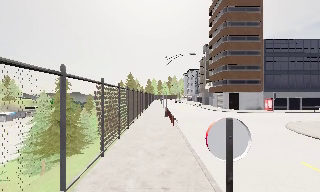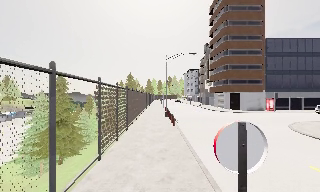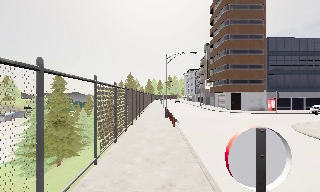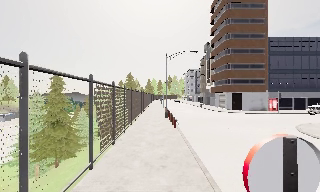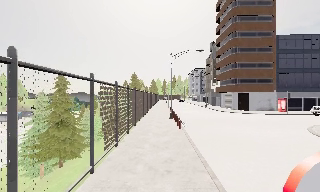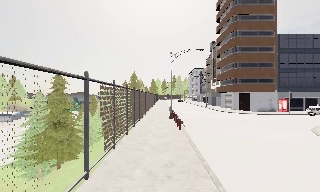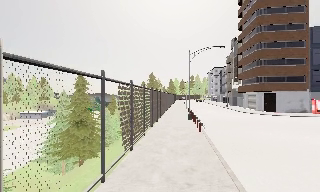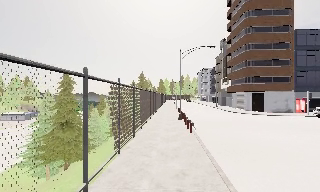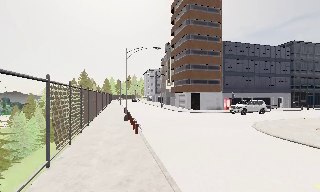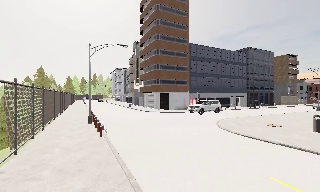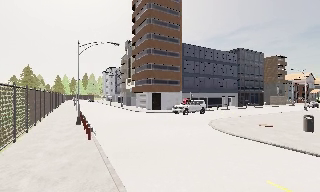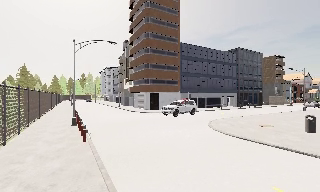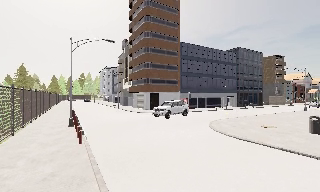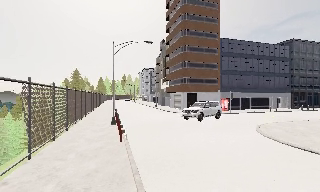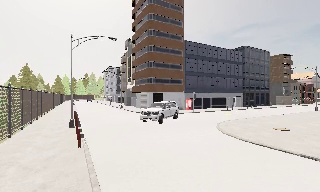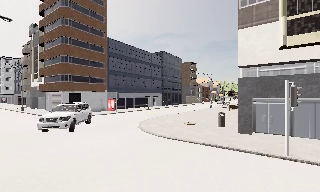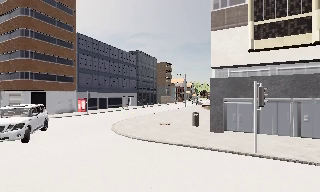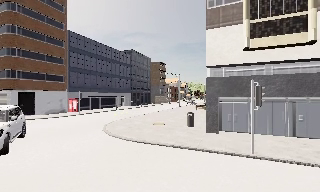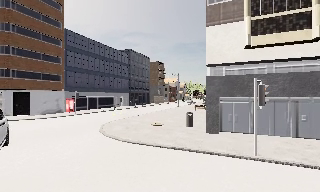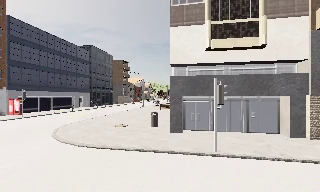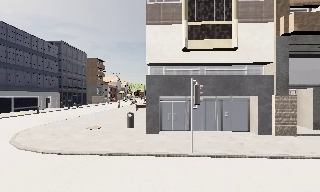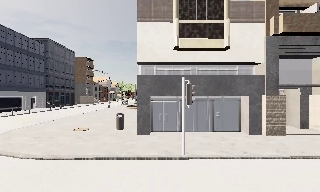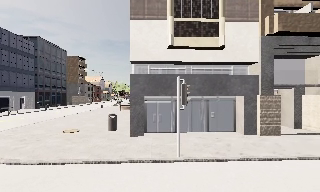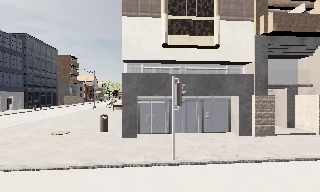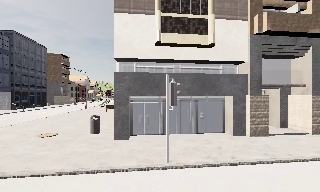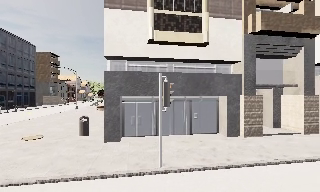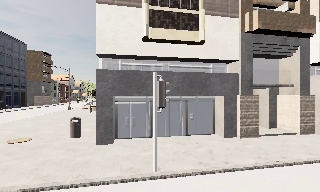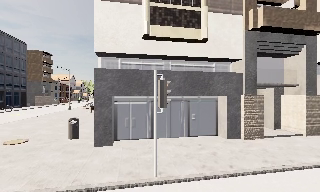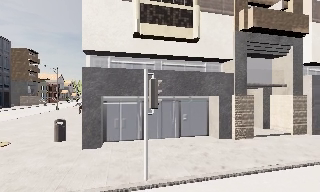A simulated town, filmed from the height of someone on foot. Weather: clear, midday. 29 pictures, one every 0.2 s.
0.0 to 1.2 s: The camera travels forward, about 2 m, so what stands in front looms larger.
1.2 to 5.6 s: The camera pans to its right, which is clockwise from overhead, by about 110 degrees. It travels forward, about 7 m.
The film runs forward here.
